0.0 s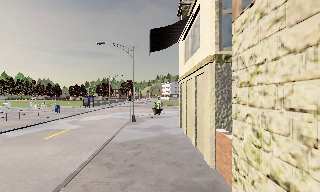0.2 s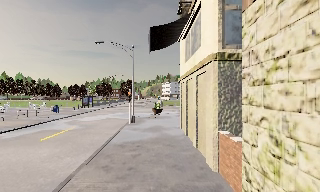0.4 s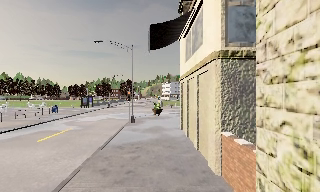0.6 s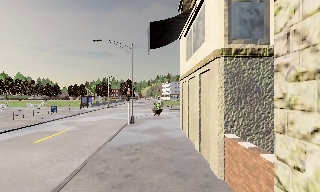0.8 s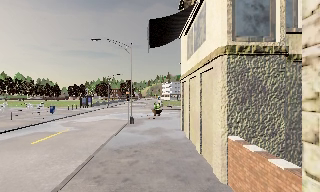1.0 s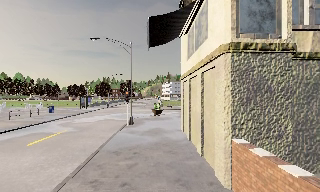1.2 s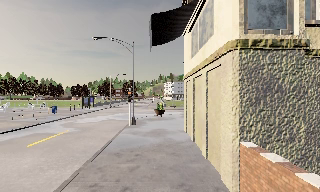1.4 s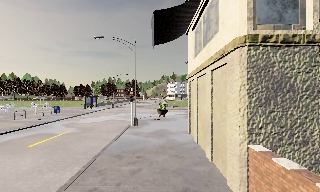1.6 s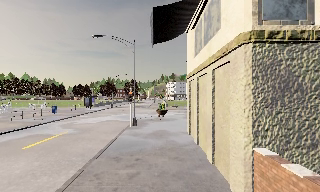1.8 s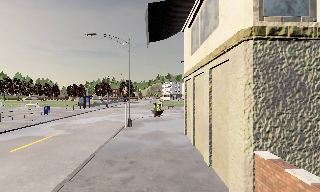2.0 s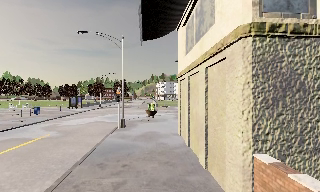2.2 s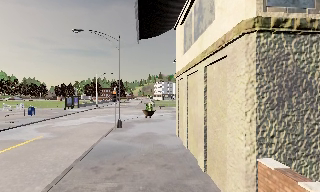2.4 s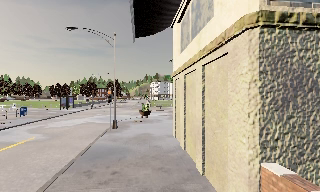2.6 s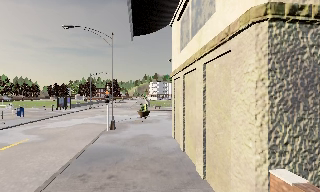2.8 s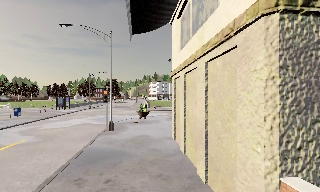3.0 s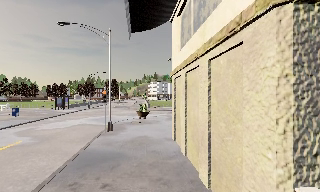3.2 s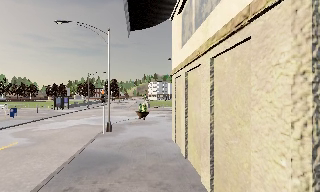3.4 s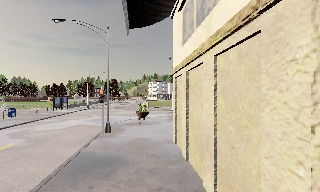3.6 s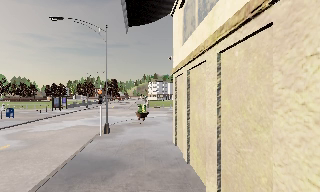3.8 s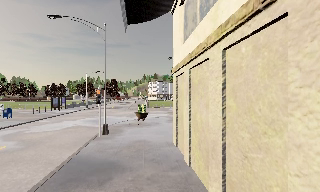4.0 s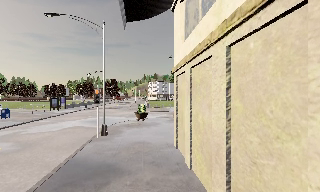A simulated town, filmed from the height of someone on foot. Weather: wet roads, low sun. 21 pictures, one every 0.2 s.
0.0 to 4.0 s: The camera travels forward, about 5 m, so what stands in front looms larger.
The film runs forward here.
